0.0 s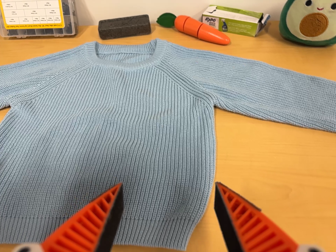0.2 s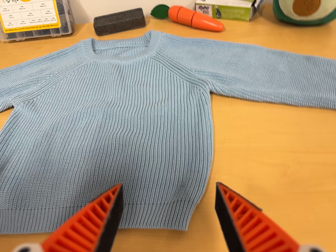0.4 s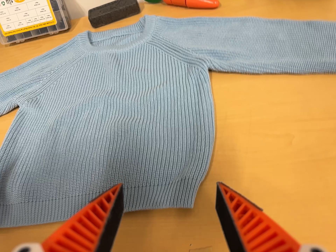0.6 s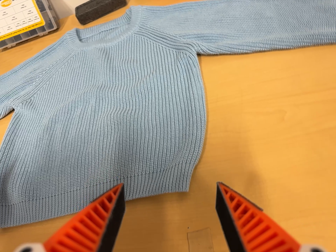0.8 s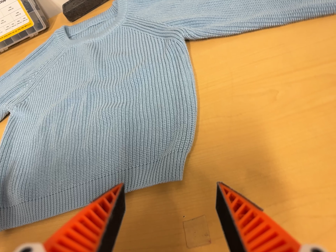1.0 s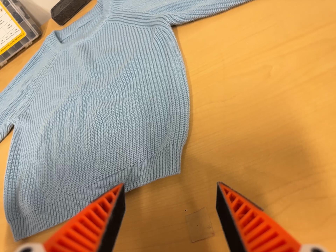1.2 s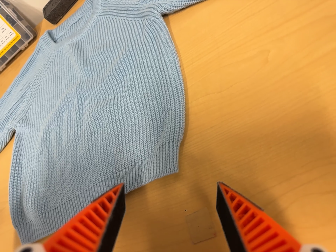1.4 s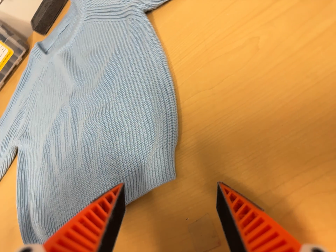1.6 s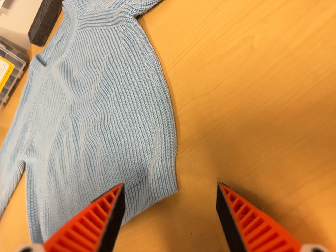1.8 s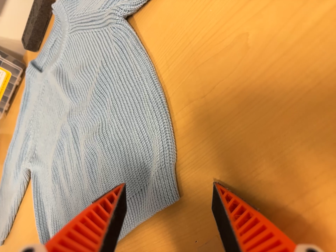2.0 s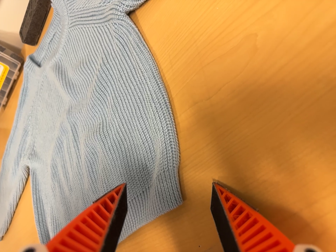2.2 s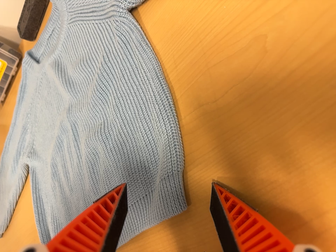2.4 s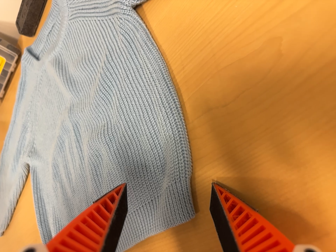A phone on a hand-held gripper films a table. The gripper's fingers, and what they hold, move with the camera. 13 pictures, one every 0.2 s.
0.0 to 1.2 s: The camera pans to its left by about 15 degrees. It travels to its right, about 12 cm. Its aim tips toward the bottom of its view by about 10 degrees, and the scene shifts upward. It rolls about its line of sight by about 30 degrees, and the scene rotates counterclockwise.
1.2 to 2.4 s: The camera travels toward the top of its view and forward, about 9 cm. Its aim tips toward the bottom of its view by about 10 degrees. It rolls about its line of sight by about 15 degrees, and the scene rotates counterclockwise.
The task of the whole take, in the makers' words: fold up.
The film runs forward here.
